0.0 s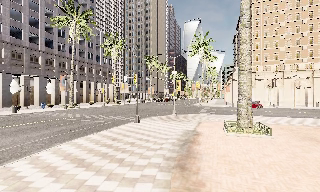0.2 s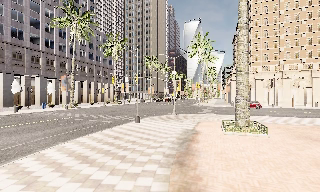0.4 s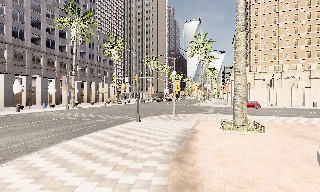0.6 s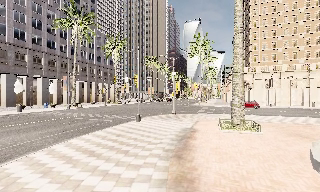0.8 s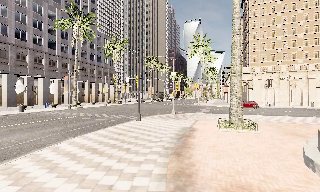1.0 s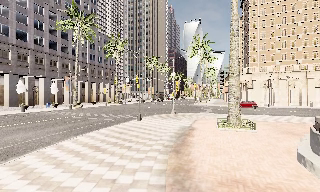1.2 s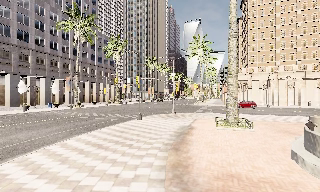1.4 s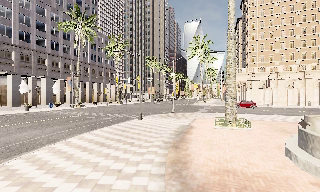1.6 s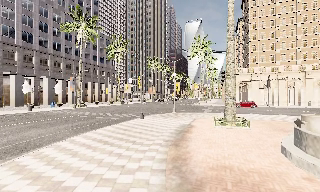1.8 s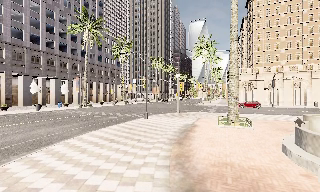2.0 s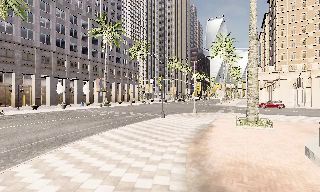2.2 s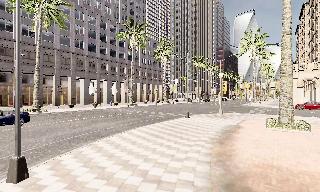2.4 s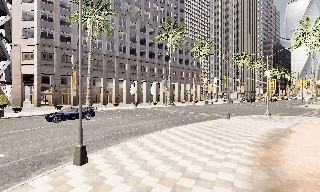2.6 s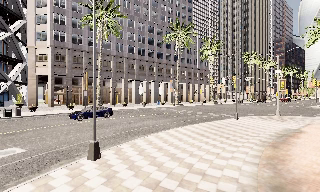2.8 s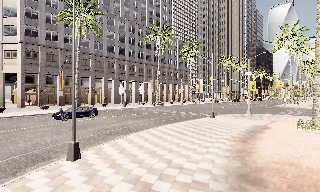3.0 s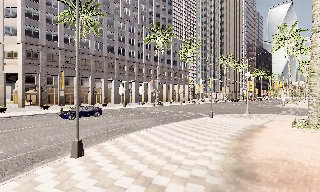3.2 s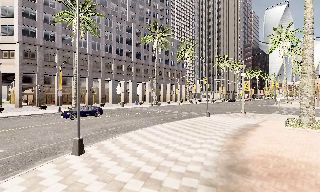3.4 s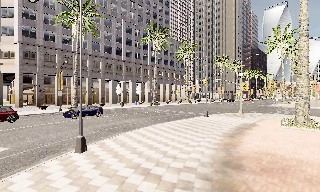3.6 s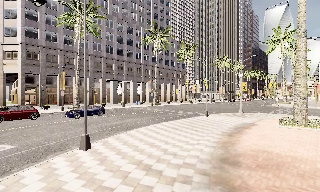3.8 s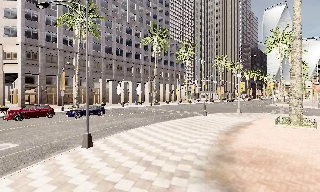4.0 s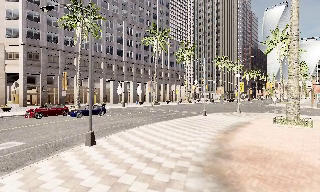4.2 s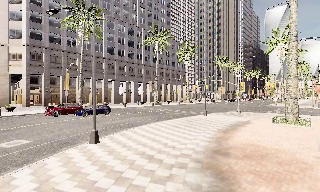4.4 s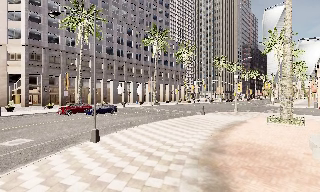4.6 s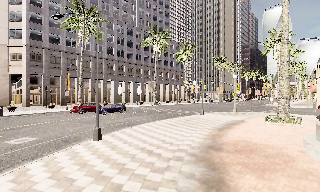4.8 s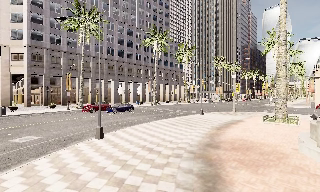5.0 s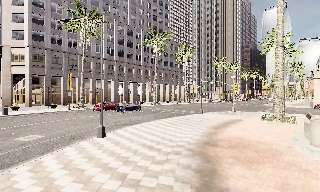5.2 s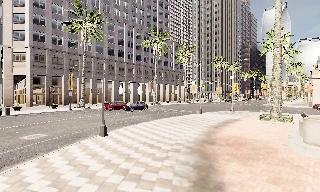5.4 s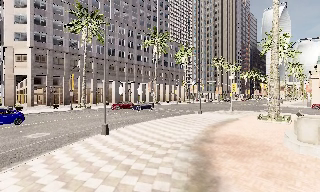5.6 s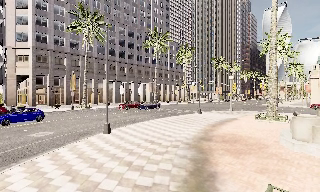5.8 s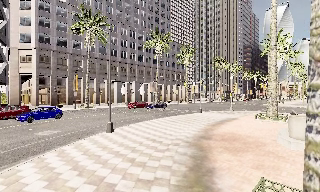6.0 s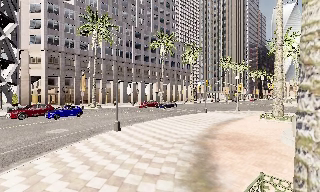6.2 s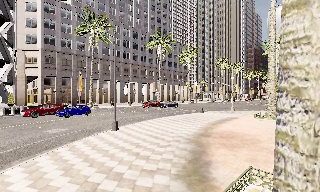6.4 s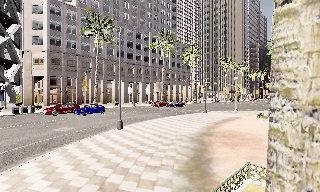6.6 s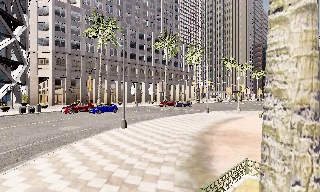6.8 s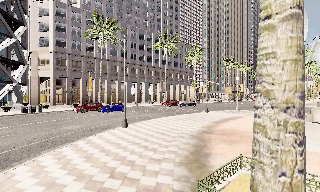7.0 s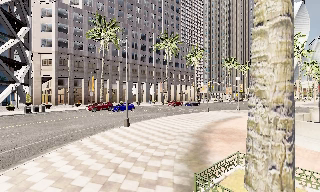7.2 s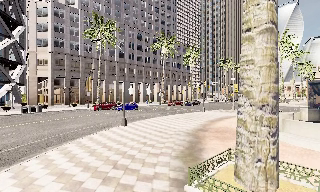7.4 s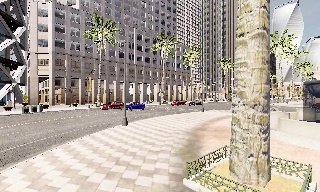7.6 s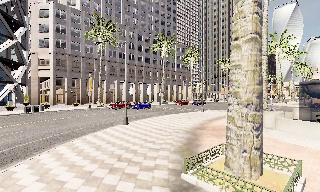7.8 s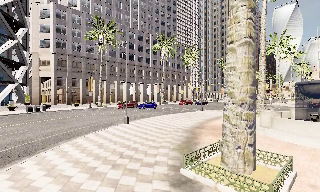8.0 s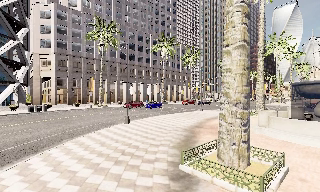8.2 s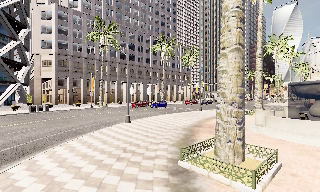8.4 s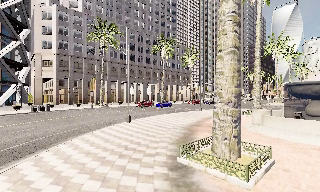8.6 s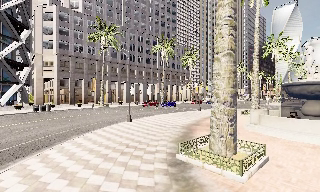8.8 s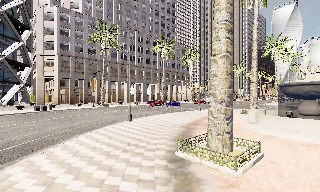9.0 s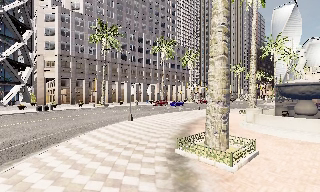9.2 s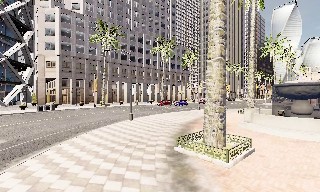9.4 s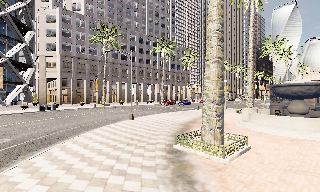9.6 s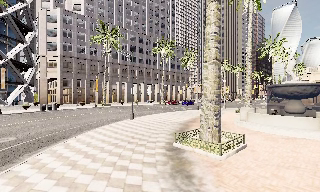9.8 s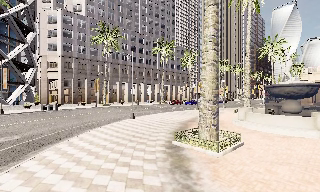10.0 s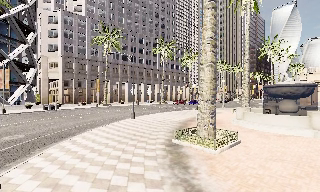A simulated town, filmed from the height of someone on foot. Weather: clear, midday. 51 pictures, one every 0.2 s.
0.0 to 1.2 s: The camera travels backward, about 2 m, so what stands in front gets smaller.
1.2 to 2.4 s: The camera pans to its left, which is counterclockwise from overhead, by about 30 degrees. It travels backward, about 2 m, so what stands in front gets smaller.
2.4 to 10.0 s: The camera travels backward, about 12 m, so what stands in front gets smaller.
The film runs backward here.
